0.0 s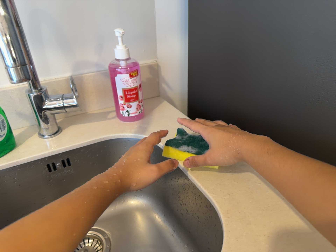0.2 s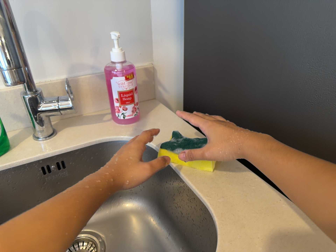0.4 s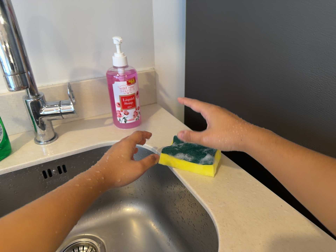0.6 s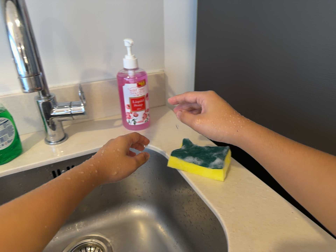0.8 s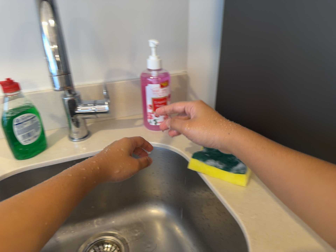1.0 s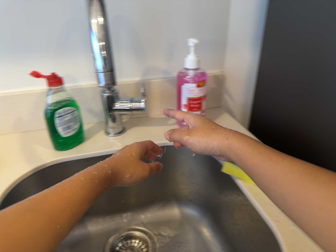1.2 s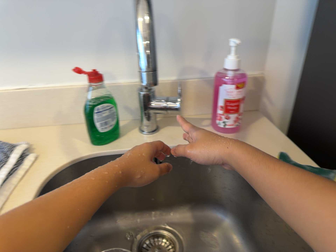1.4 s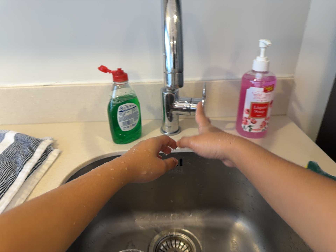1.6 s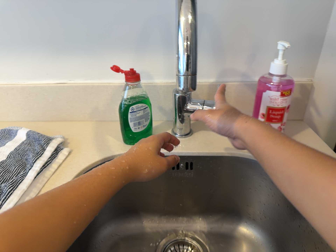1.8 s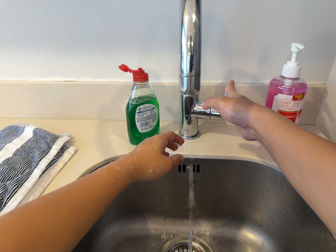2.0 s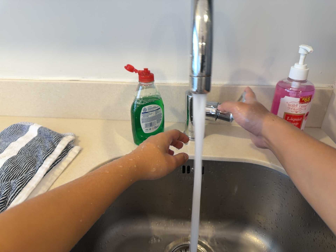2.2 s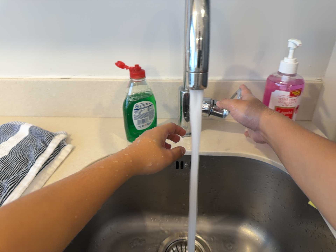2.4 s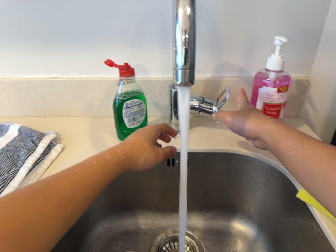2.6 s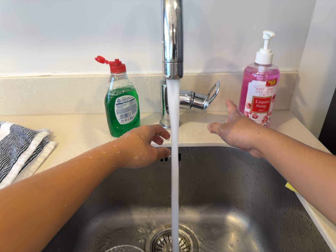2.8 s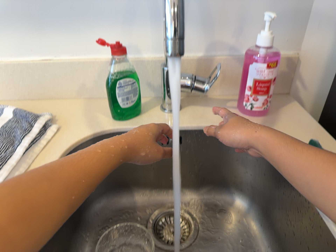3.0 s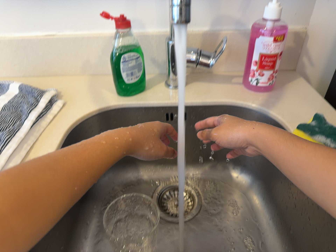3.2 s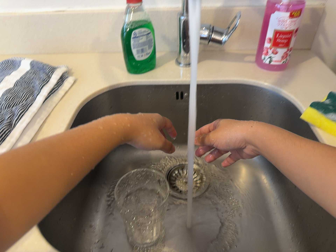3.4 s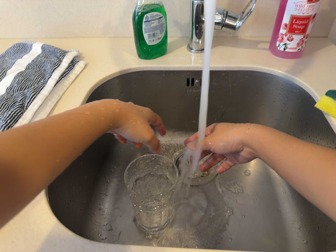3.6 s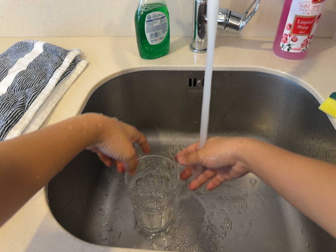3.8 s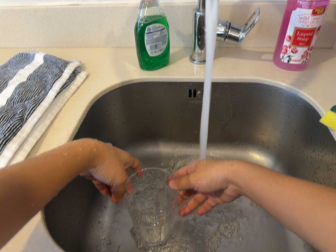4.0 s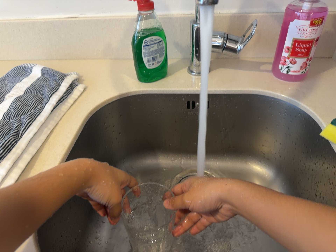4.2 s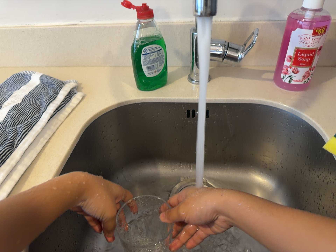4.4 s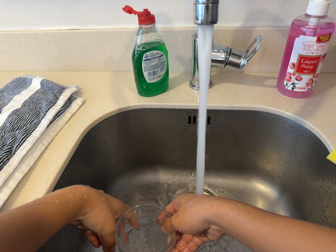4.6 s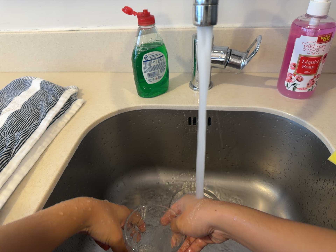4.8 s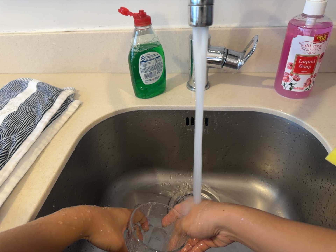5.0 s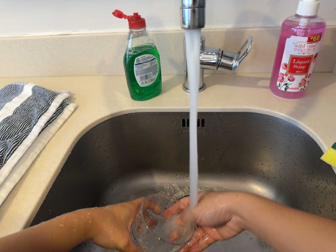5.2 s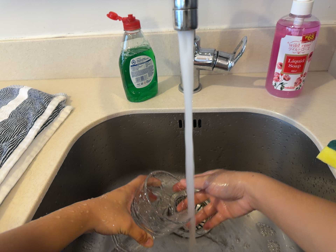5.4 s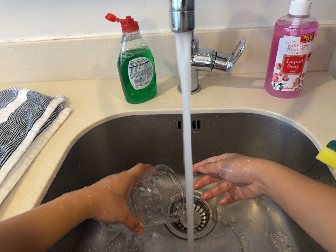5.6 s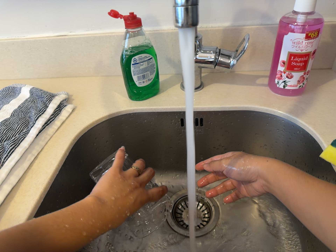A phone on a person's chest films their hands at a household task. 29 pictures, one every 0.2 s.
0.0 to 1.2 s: The camera pans to its left by about 20 degrees. It rolls about its line of sight by about 10 degrees, and the scene rotates clockwise.
1.2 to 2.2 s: The camera shifts only a little, or ends up much as it began.
2.2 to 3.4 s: The camera travels toward the bottom of its view, about 6 cm, so close, fixed things drift upward. Its aim tips toward the bottom of its view by about 15 degrees, and the scene shifts upward.
3.4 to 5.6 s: The camera shifts only a little, or ends up much as it began.
The film runs backward here.
